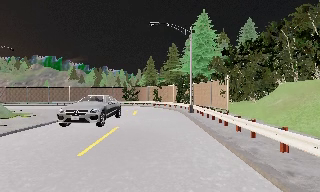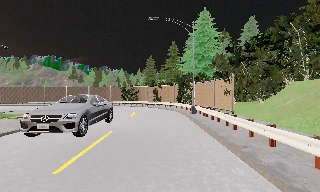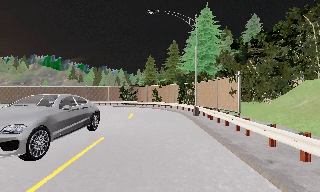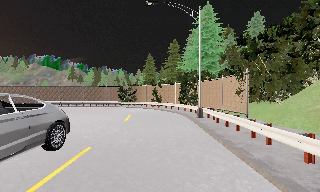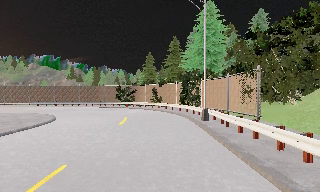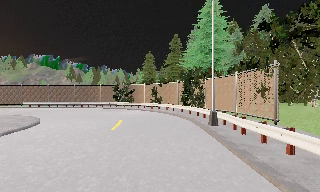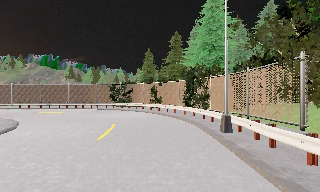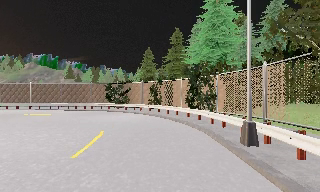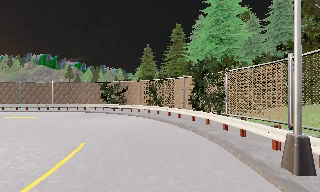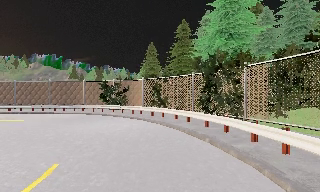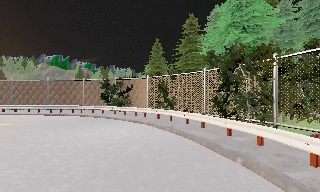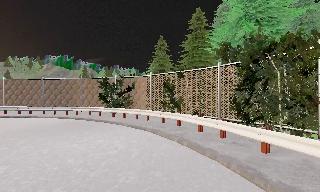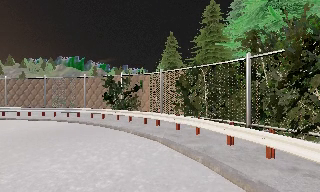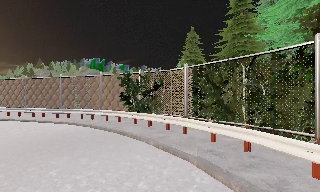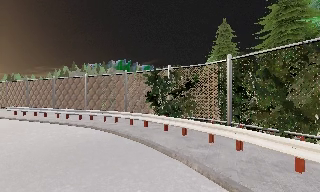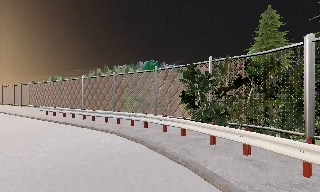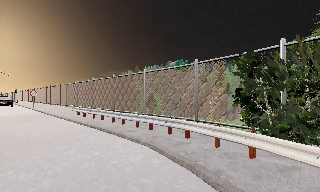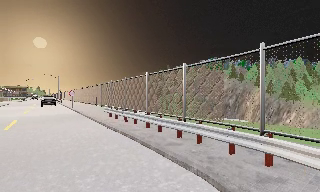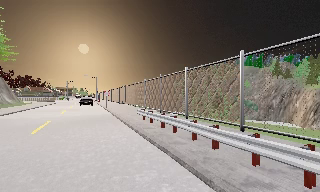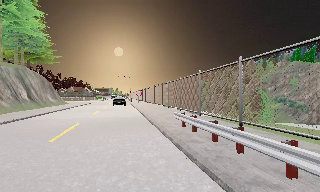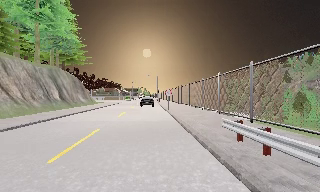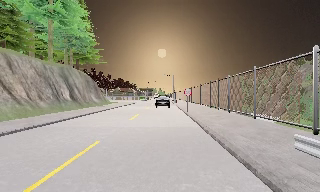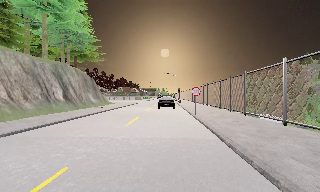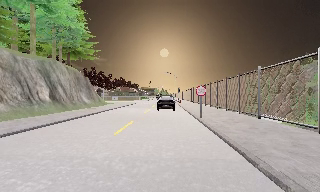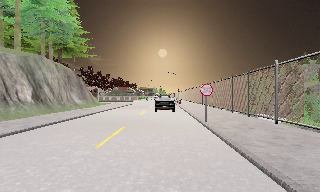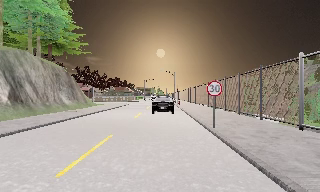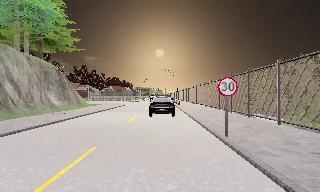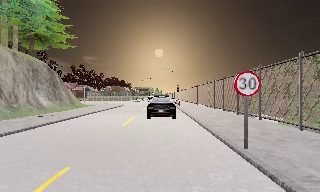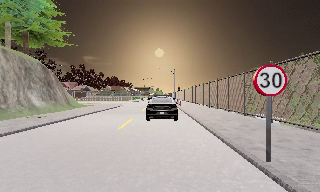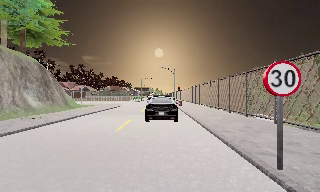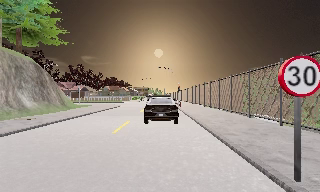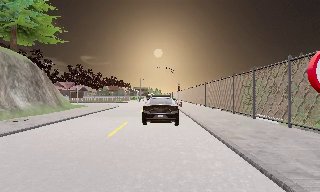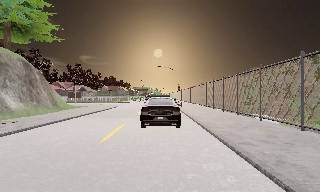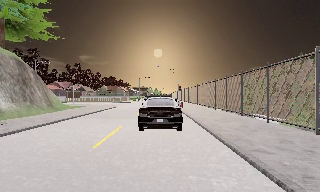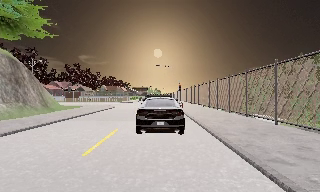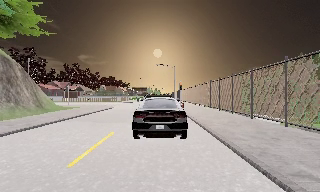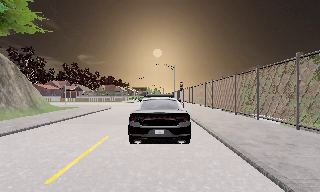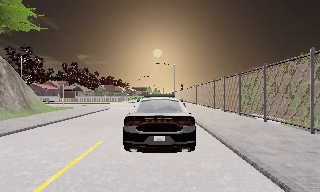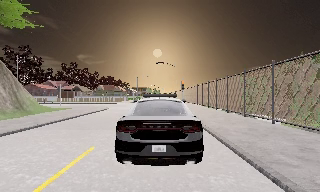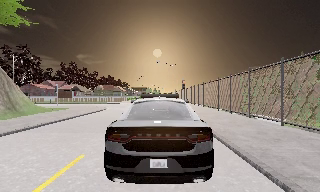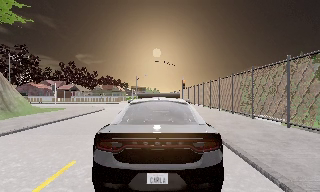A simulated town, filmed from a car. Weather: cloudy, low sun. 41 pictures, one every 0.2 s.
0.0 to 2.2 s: The camera travels forward, about 16 m, so what stands in front looms larger.
2.2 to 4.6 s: The scene slides to the right, as the camera pans about 90 degrees to its left. It travels forward, about 25 m.
4.6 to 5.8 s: The camera travels forward, about 7 m, so what stands in front looms larger. It loses speed.
5.8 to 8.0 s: The camera travels forward, about 7 m, so what stands in front looms larger.
The film runs forward here.
